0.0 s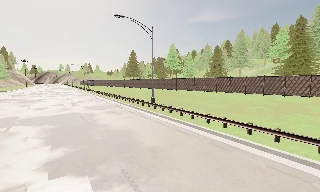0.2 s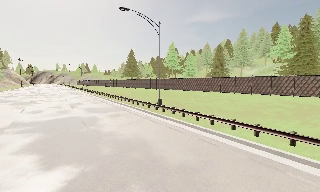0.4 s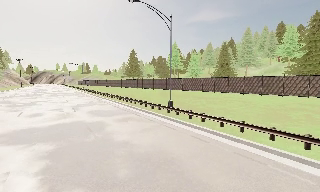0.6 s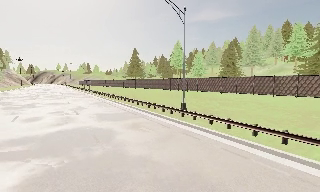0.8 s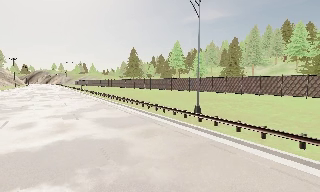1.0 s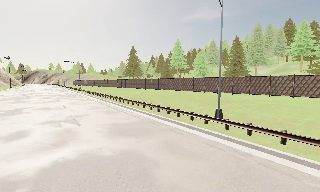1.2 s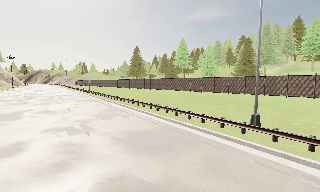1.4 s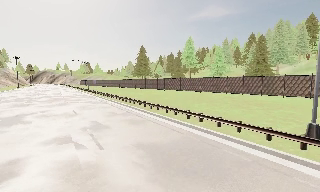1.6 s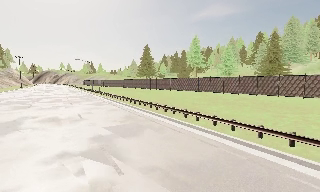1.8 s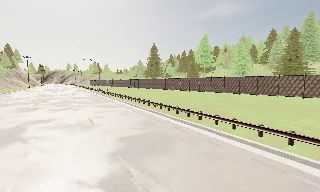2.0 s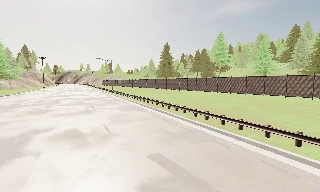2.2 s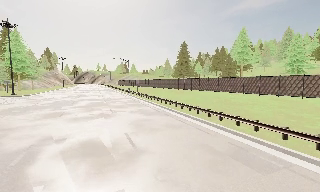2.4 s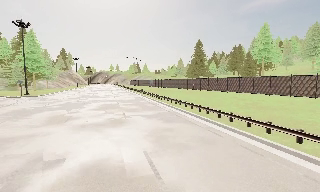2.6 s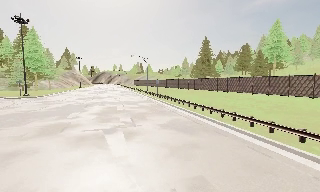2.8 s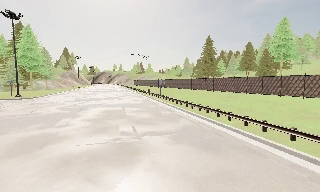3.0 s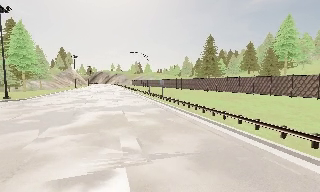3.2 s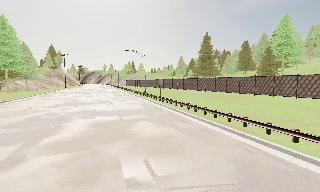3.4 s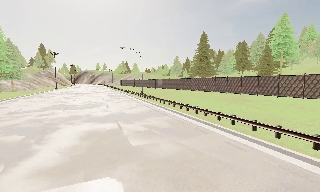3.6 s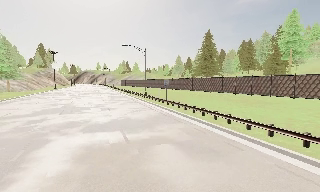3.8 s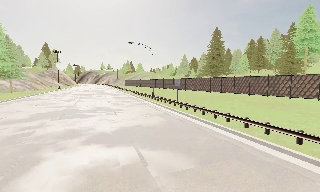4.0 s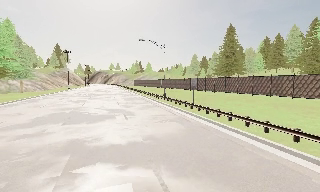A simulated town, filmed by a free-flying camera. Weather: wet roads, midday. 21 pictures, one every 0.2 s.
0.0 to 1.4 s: The camera travels forward and to its left, about 12 m, so what stands in front looms larger.
1.4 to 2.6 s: The camera swings to its left by about 15 degrees, and the scene slides to the right. It travels forward and to its left, about 12 m, so what stands in front looms larger.
2.6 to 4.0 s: The camera travels forward, about 13 m, so what stands in front looms larger.
The film runs forward here.
